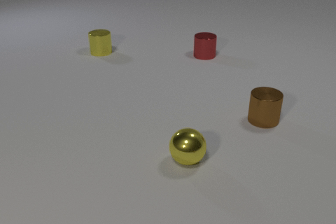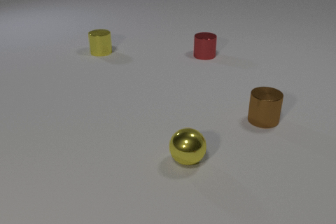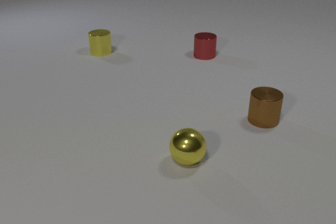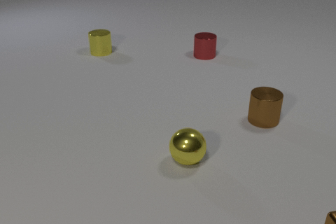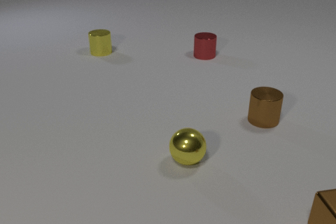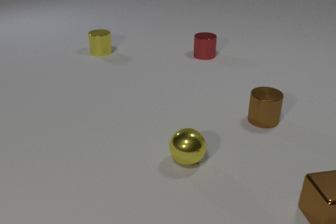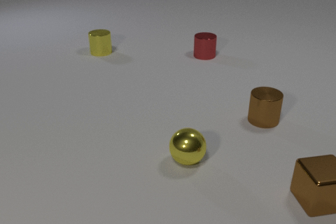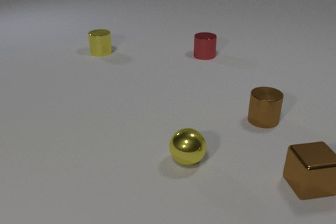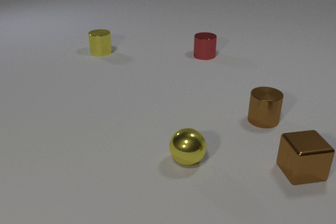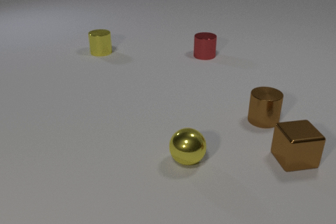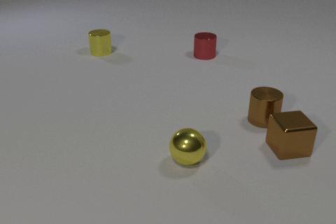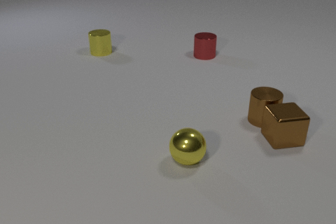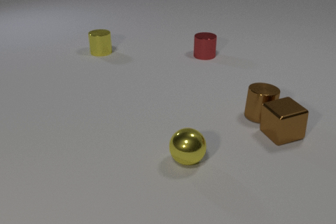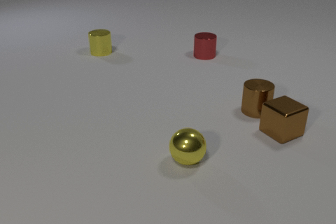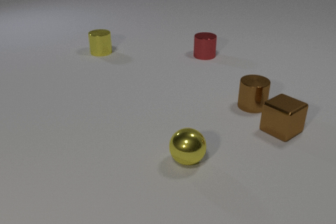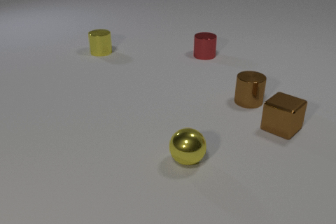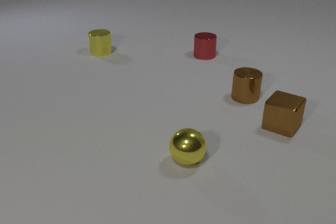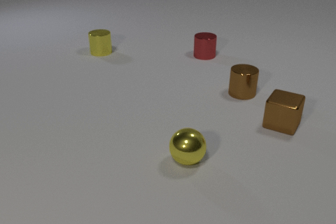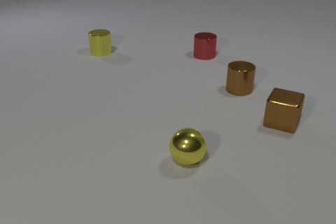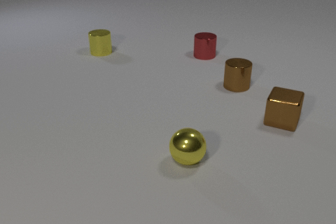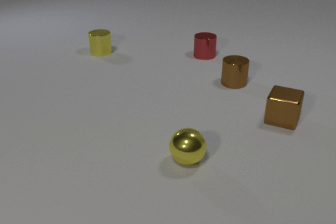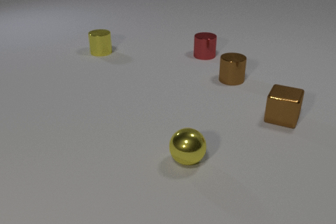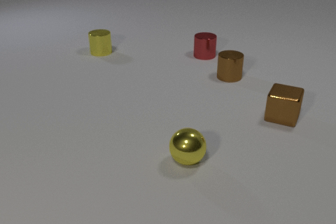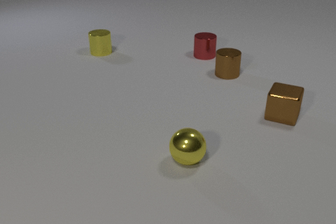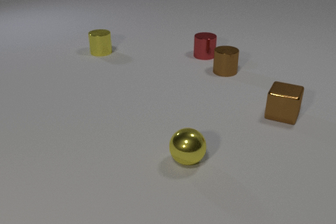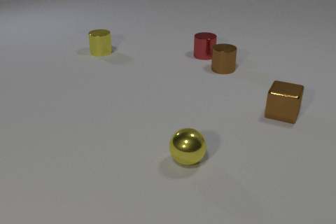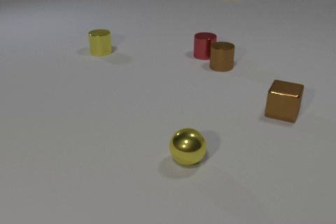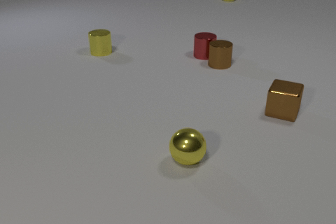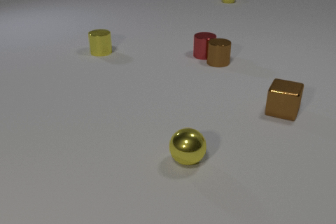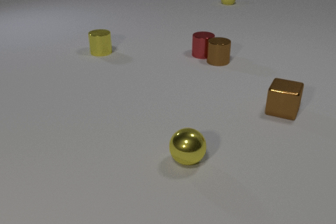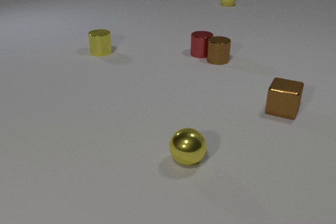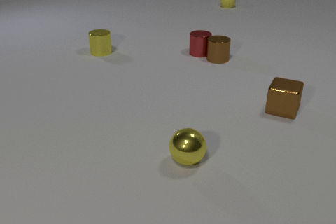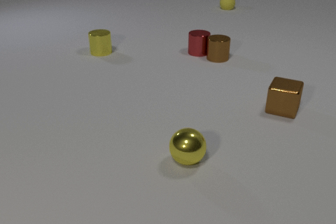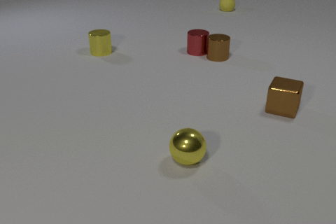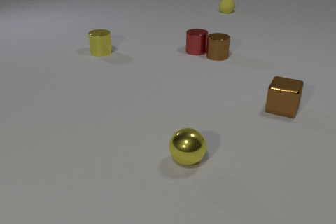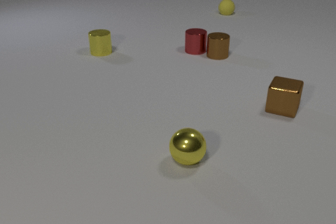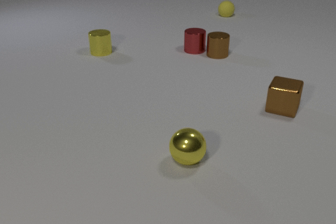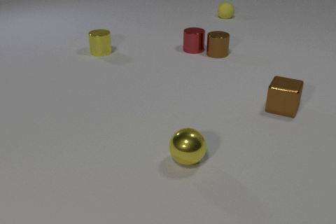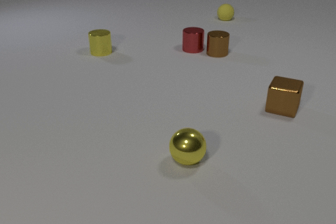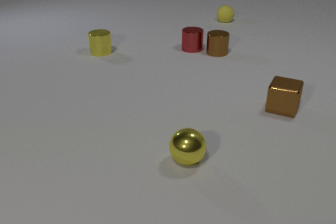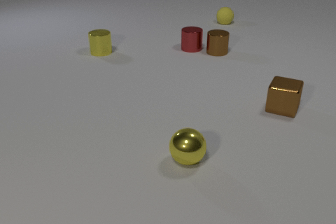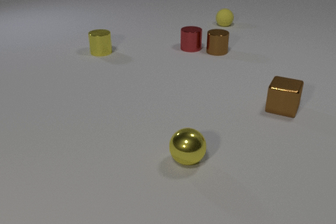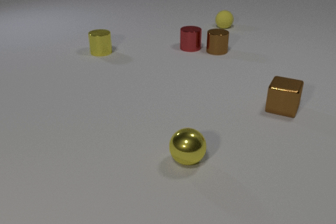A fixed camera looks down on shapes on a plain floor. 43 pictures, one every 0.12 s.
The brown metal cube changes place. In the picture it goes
away from the camera.
The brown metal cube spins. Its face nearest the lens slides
to the right.
0.00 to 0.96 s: The brown metal cube comes in at the bottom edge, slides away from the camera and to the left.
0.96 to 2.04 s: The brown metal cube slides away from the camera, spins counterclockwise seen from above by about 45 degrees, its near face sliding to the right. The brown metal cylinder slides away from the camera and to the left. The brown metal cube and the brown metal cylinder collide.
2.04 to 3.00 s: The brown metal cube slides away from the camera. The brown metal cylinder slides away from the camera.
3.00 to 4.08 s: The brown metal cube slides away from the camera. The brown metal cylinder slides away from the camera. The red metal cylinder slides away from the camera and to the left. The yellow rubber sphere rolls toward the camera. The brown metal cylinder and the red metal cylinder collide.
4.08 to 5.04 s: The brown metal cylinder slides away from the camera. The red metal cylinder slides away from the camera and to the left. The yellow rubber sphere rolls toward the camera.
How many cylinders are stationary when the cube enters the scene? 3.
What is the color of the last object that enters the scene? yellow.
How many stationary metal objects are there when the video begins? 4.
